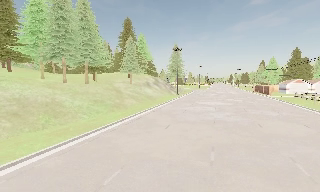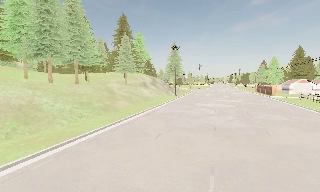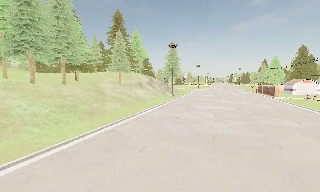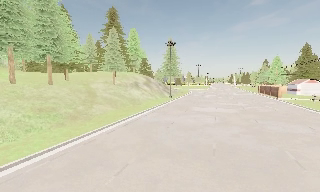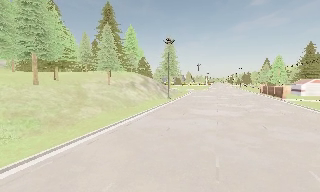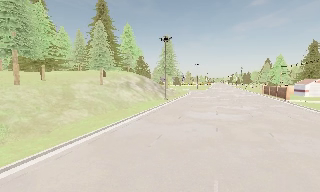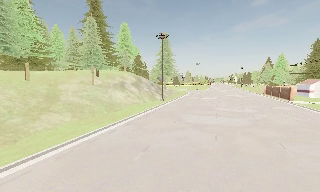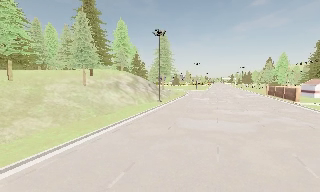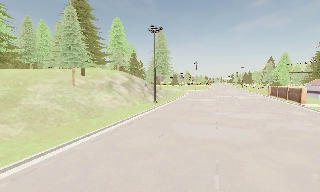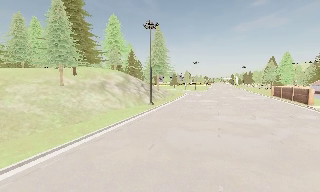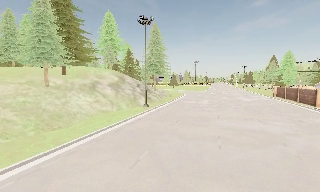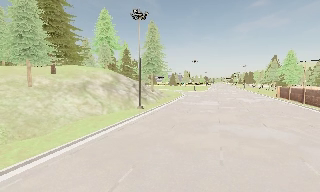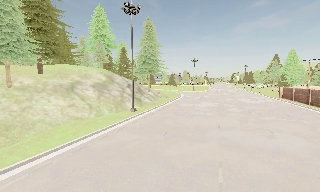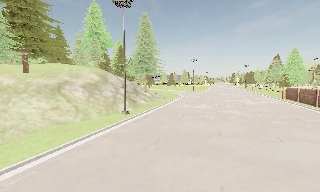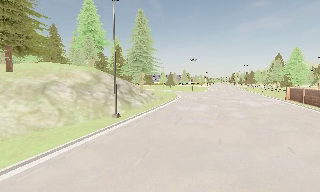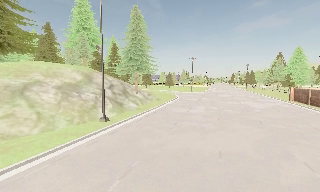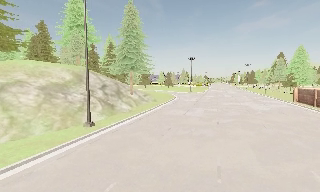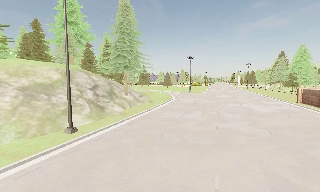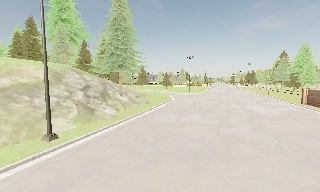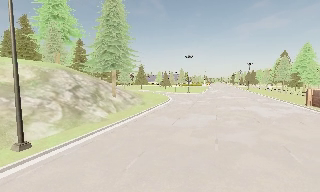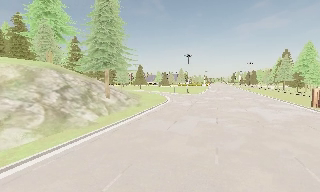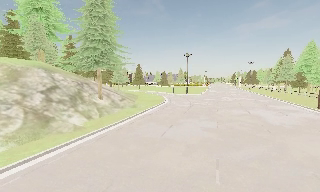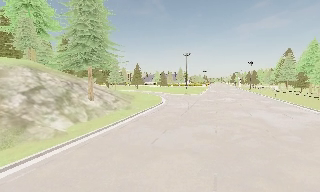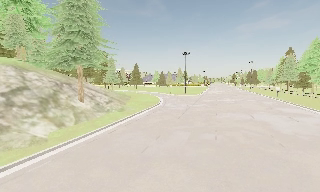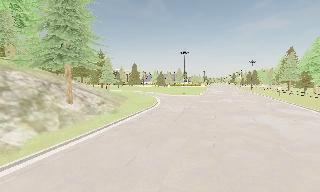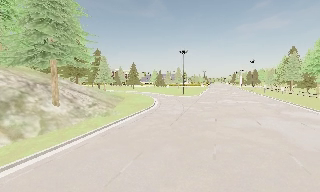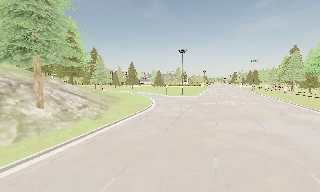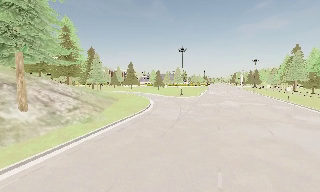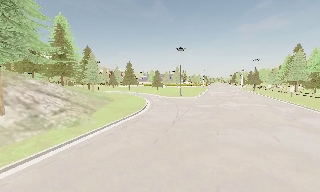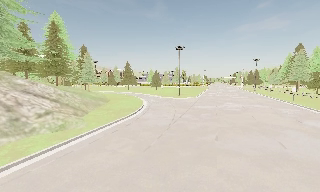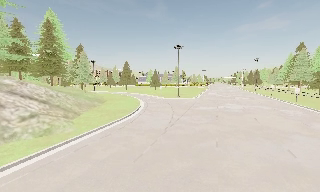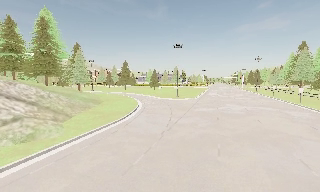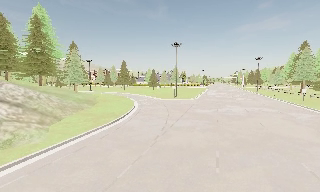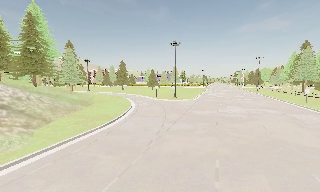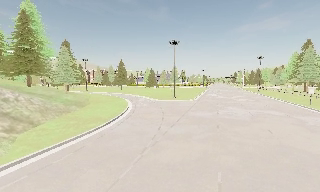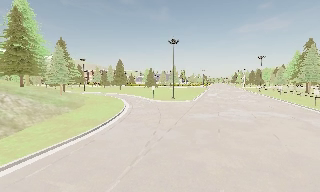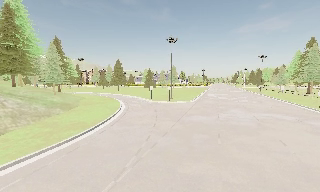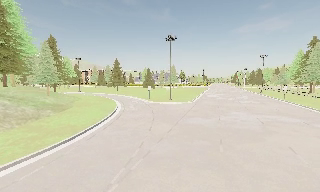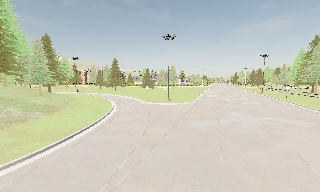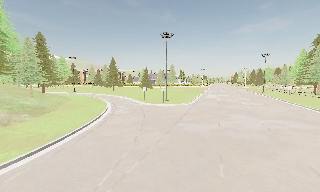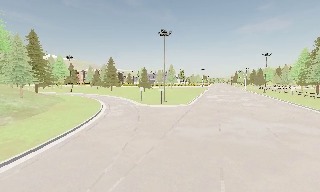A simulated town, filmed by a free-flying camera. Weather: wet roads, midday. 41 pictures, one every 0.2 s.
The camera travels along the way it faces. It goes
forward.
0.0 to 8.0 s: The camera travels forward, about 60 m, so what stands in front looms larger. It loses speed.
The film runs forward here.
